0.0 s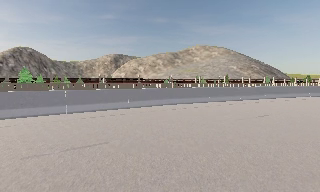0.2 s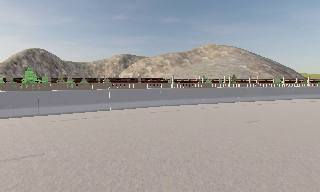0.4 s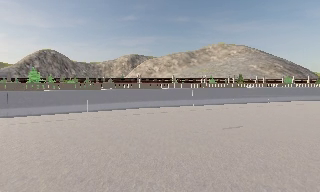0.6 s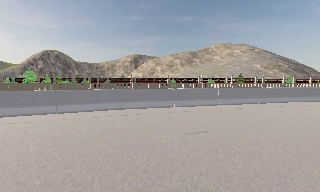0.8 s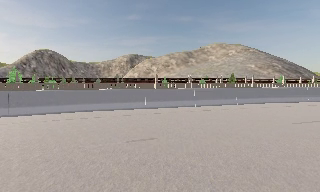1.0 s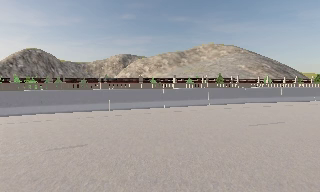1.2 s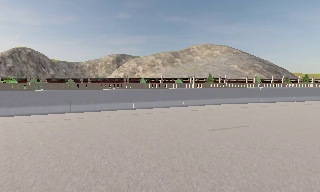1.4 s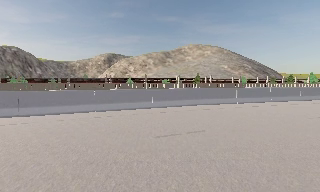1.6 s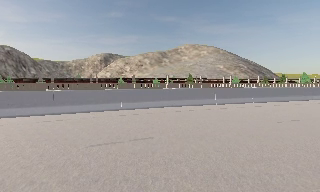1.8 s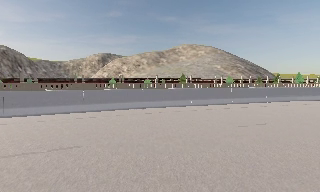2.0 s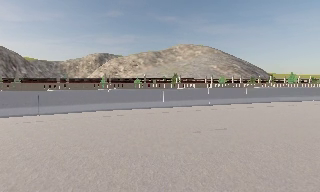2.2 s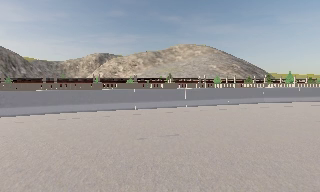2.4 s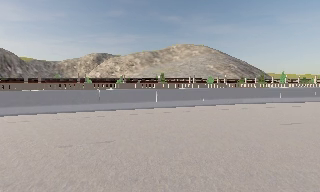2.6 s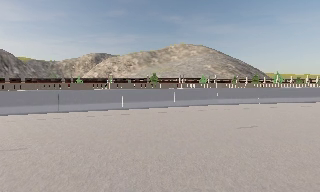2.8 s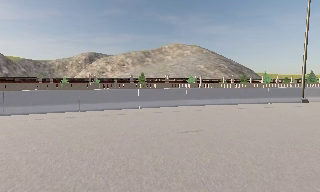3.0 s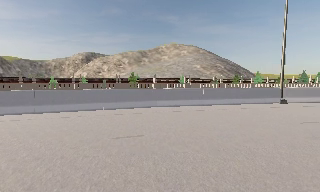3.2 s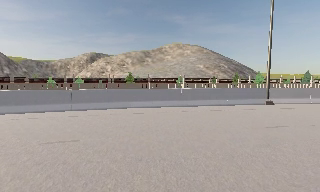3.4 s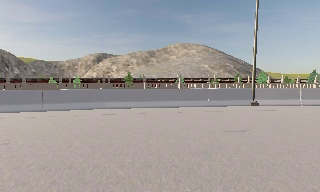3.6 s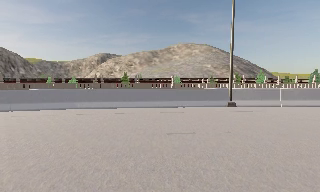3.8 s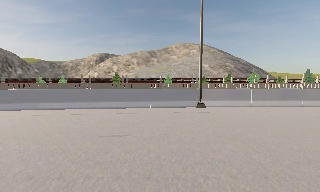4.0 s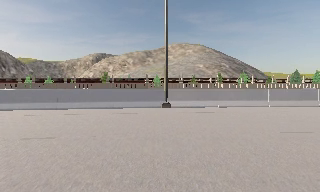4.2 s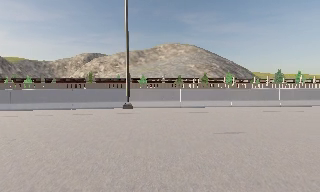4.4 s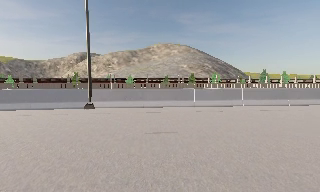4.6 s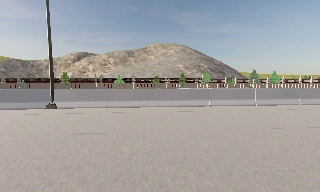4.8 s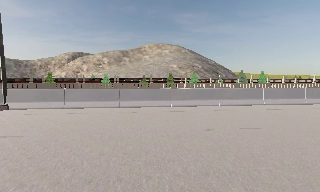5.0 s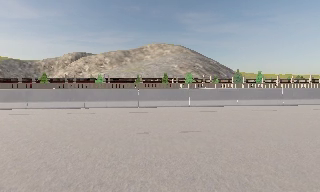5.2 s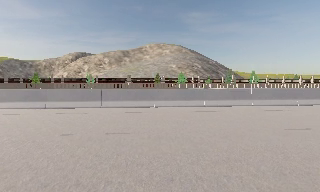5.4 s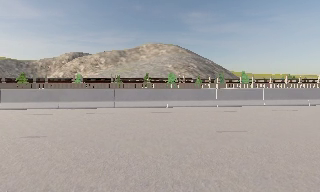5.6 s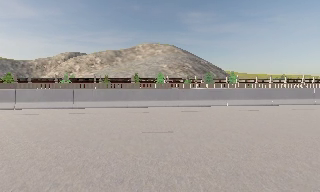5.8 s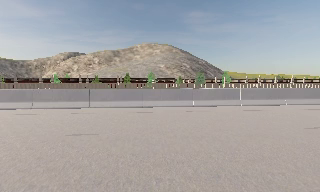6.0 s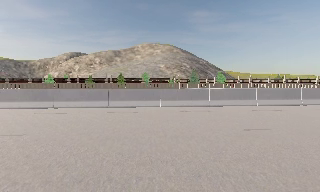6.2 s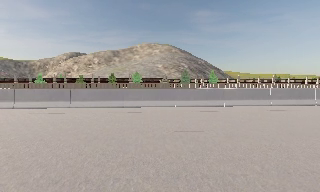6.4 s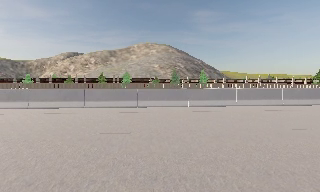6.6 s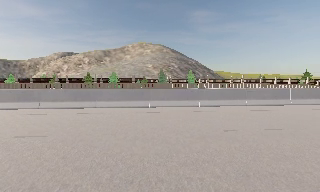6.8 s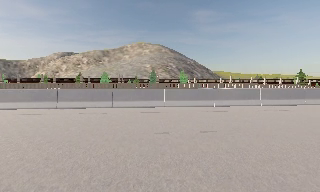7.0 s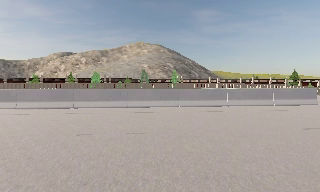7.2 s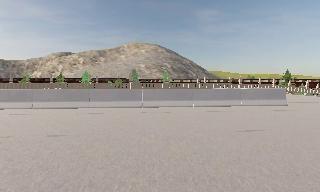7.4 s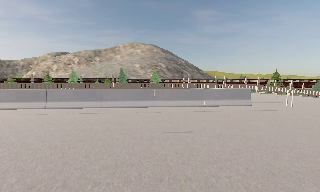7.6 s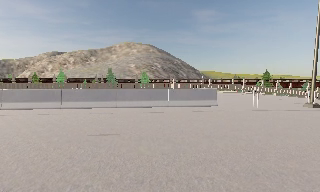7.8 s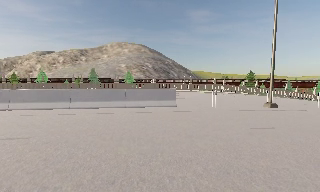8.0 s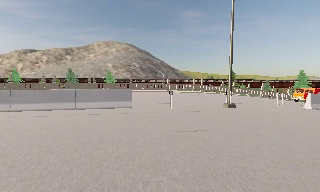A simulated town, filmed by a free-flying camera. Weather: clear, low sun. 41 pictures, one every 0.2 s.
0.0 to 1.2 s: The camera travels to its right and forward, about 10 m, so close, fixed things drift to the left.
1.2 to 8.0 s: The camera swings to its right by about 10 degrees, and the scene slides to the left. It travels to its right, about 75 m, so close, fixed things drift to the left.
The film runs forward here.
